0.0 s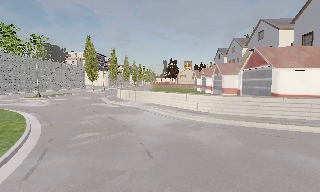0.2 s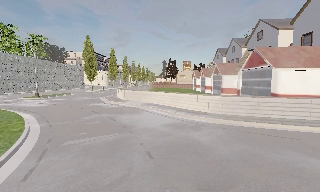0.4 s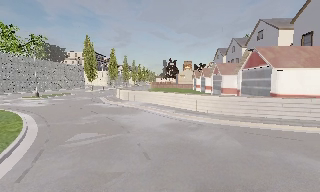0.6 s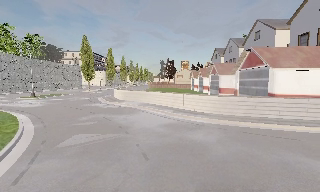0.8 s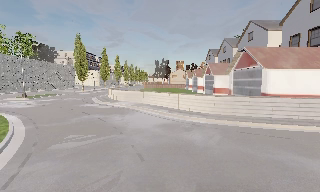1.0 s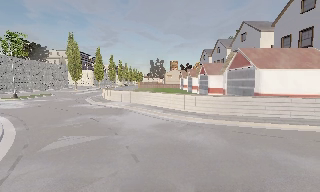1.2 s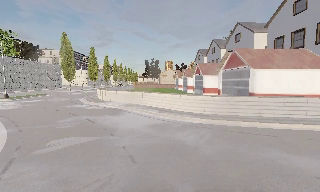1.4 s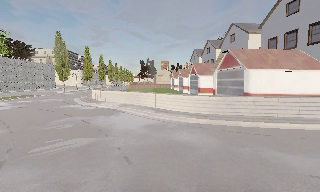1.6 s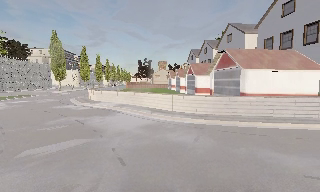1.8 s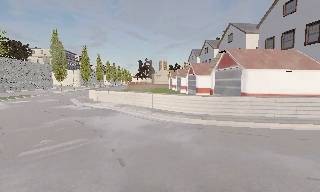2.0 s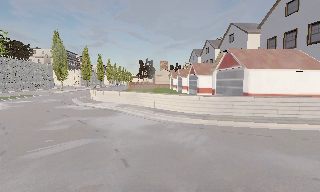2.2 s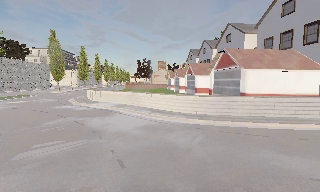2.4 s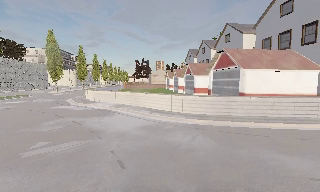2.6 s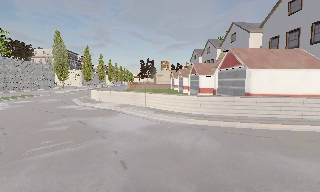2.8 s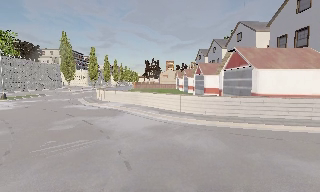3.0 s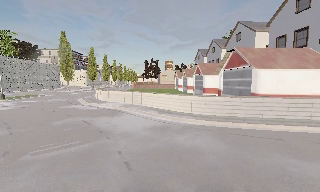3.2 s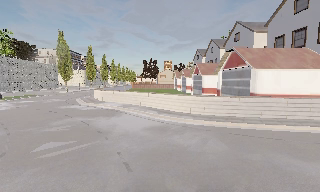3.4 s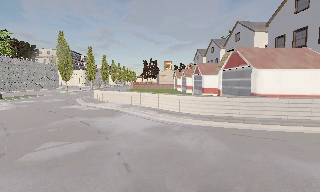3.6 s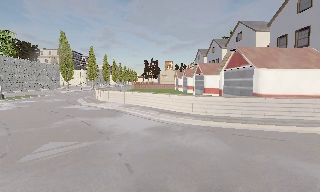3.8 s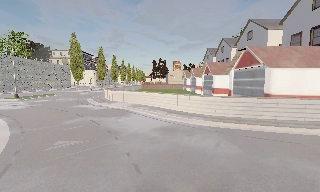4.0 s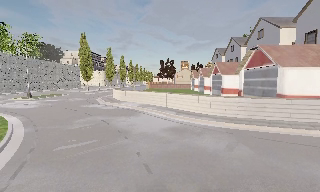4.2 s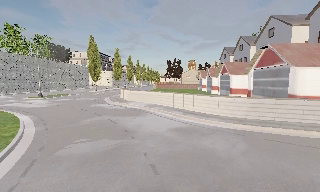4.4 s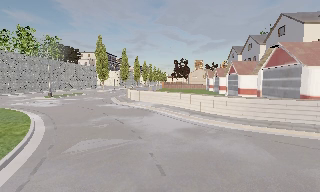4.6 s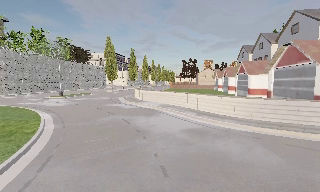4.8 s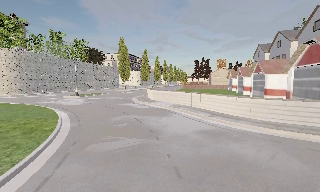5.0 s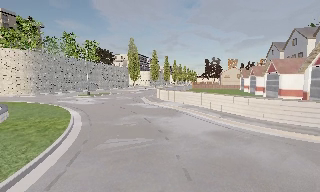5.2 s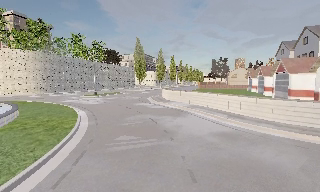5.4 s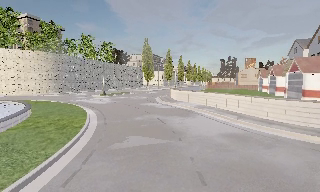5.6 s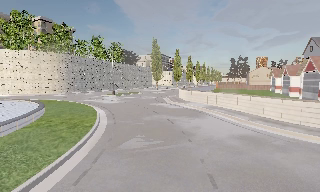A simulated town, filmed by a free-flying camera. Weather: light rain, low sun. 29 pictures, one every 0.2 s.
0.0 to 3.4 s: The camera travels forward, about 1 m, so what stands in front looms larger.
3.4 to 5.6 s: The camera swings to its left by about 30 degrees, and the scene slides to the right. It travels forward, about 0.5 m, so what stands in front looms larger.
The film runs forward here.
